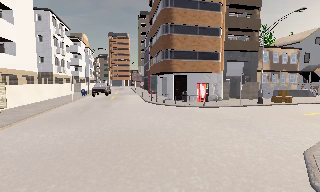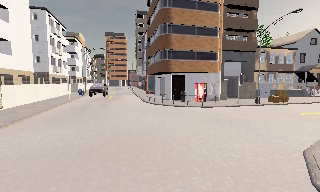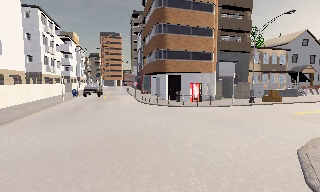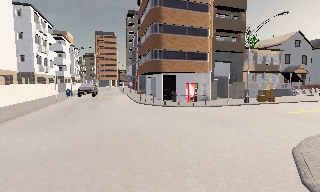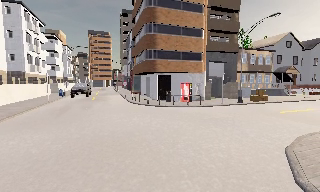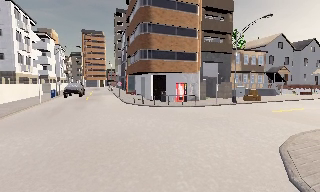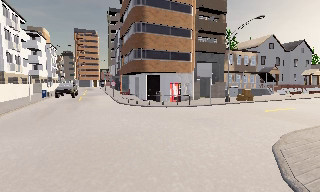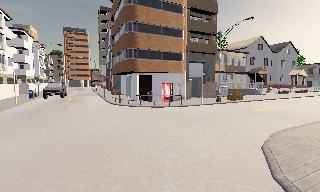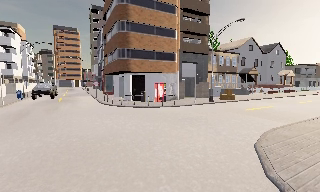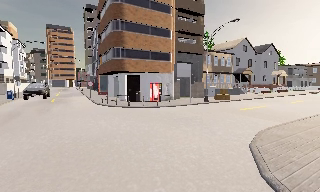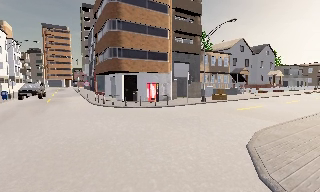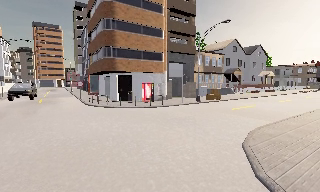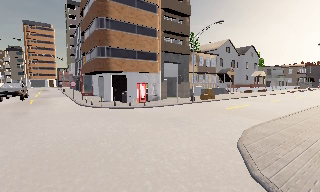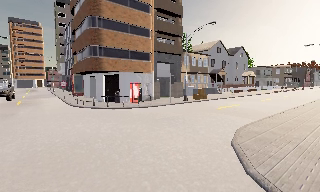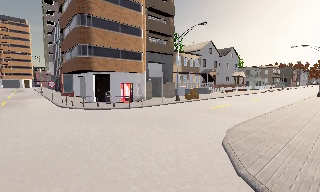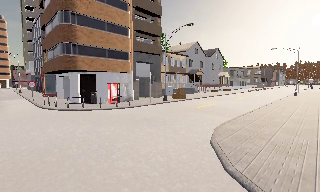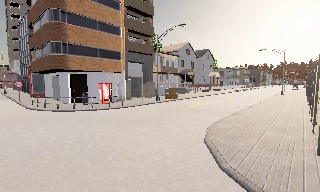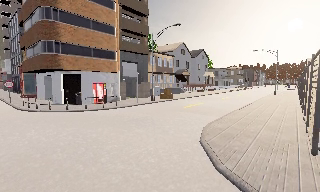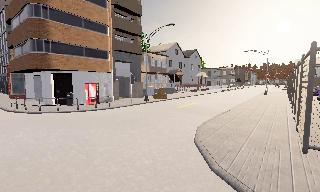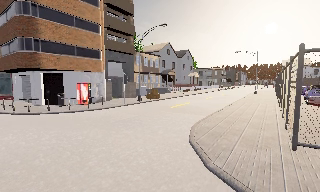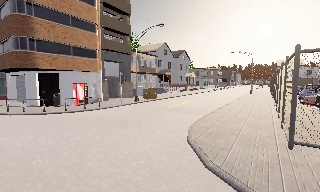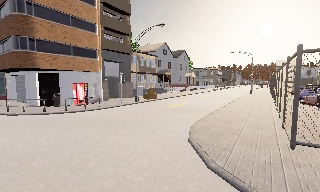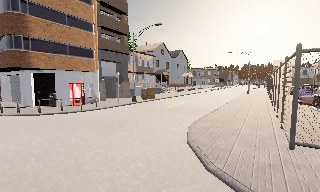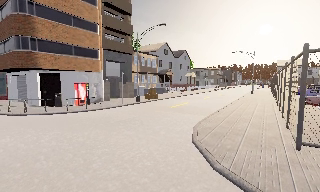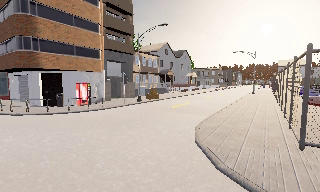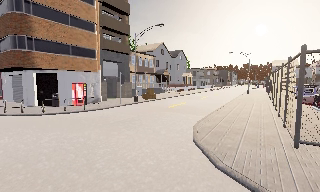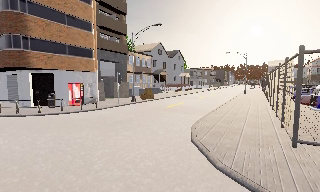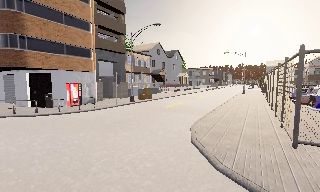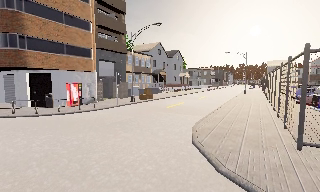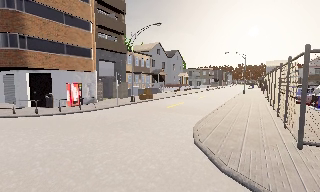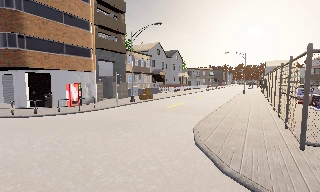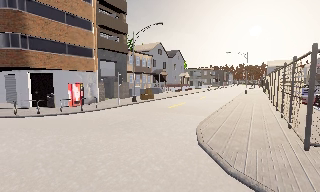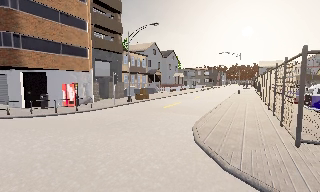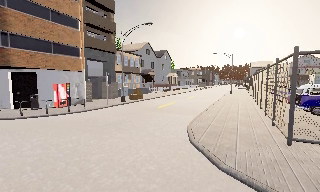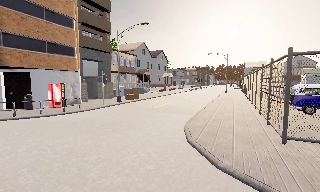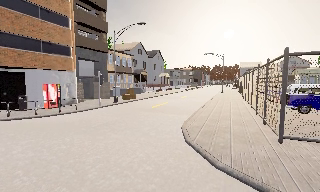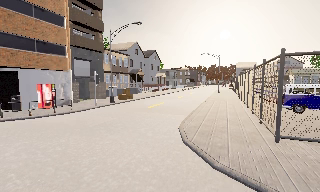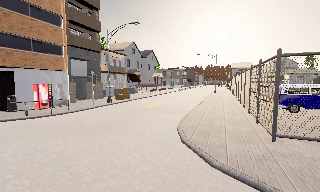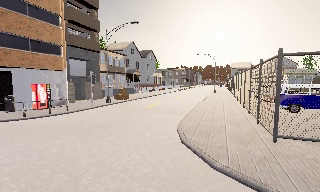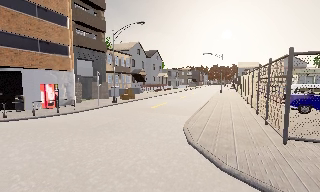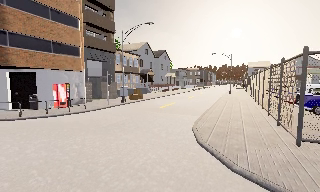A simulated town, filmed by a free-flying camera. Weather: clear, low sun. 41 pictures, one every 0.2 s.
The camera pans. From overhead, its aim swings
clockwise.
The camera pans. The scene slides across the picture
to the left.
0.0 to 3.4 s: The camera swings to its right by about 35 degrees, and the scene slides to the left. It travels forward and to its left, about 1 m.
3.4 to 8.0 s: The camera pans to its right, which is clockwise from overhead, by about 15 degrees. It travels to its left, about 1.5 m.
The film runs forward here.
